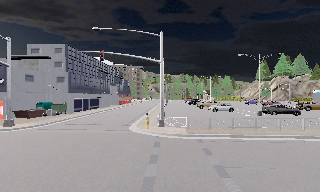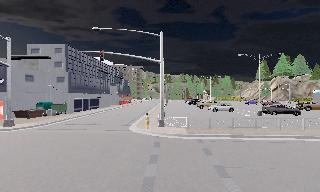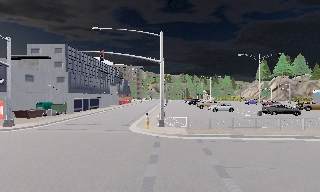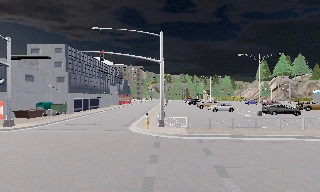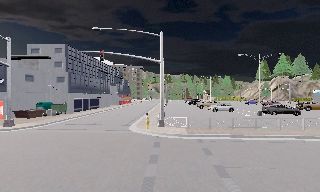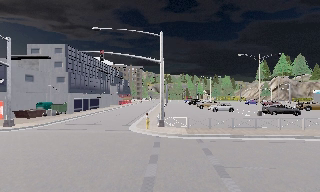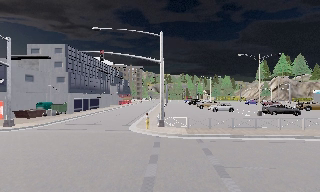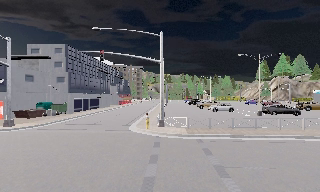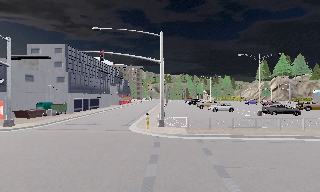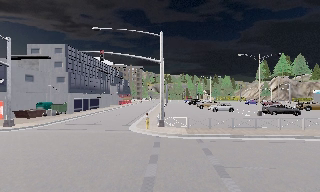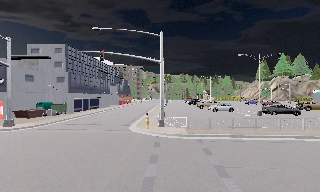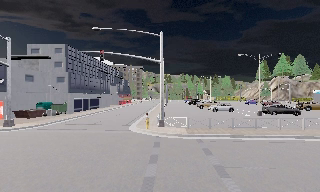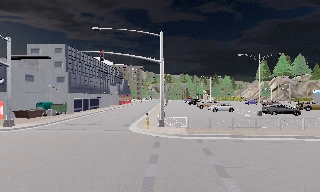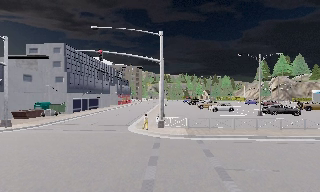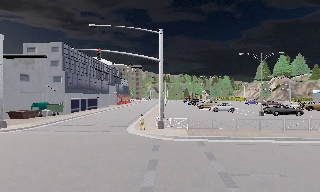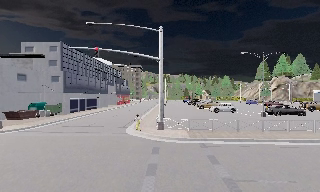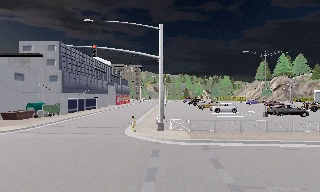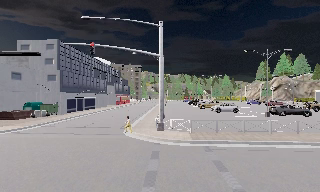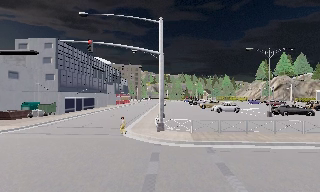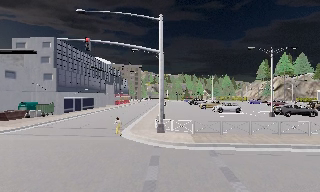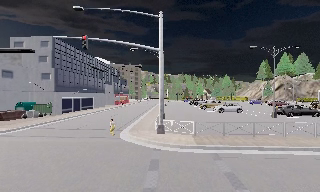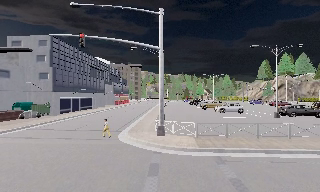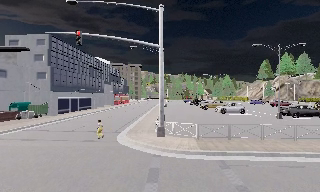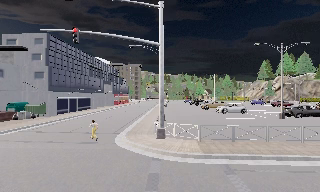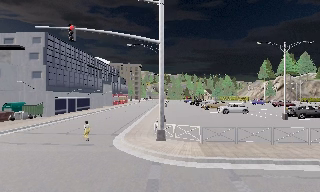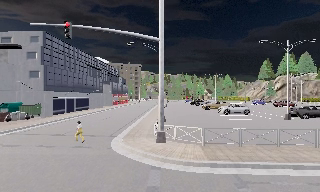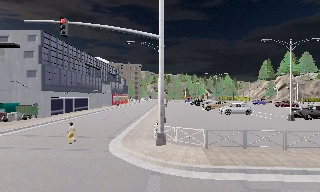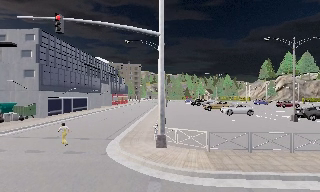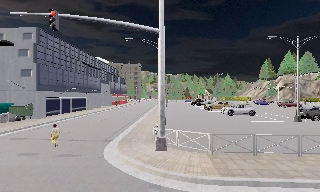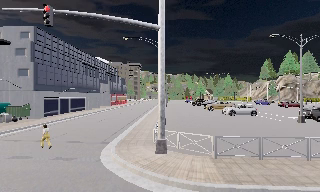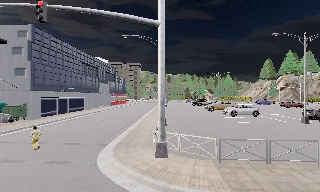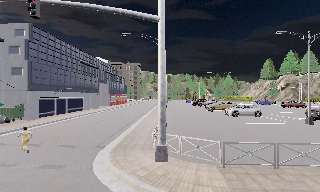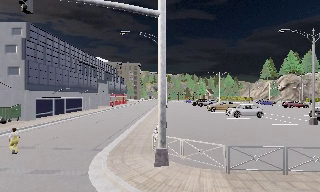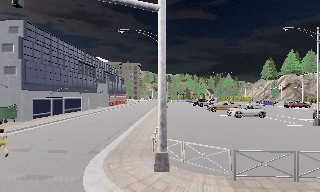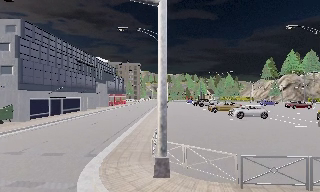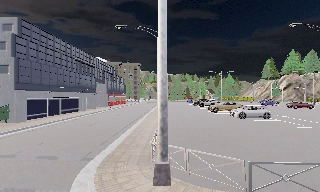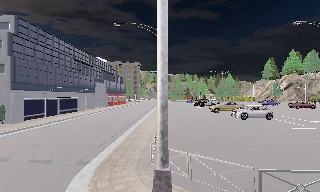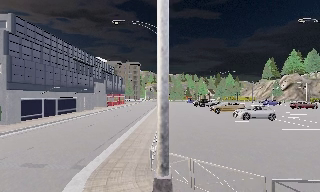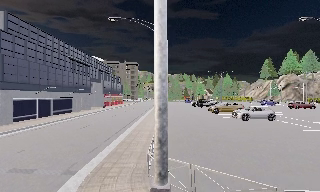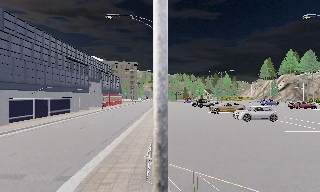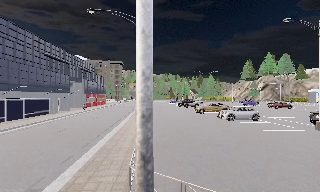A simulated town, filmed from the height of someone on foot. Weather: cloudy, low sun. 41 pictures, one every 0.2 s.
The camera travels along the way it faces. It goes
forward.
0.0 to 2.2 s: The camera keeps its place and its aim.
2.2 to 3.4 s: The camera travels forward, about 1.5 m, so what stands in front looms larger. It gains speed.
3.4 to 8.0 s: The camera travels forward, about 9 m, so what stands in front looms larger.
The film runs forward here.
